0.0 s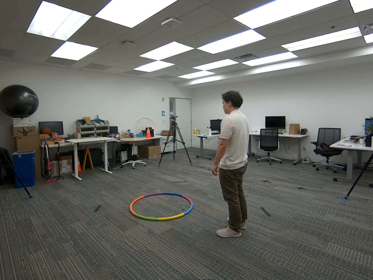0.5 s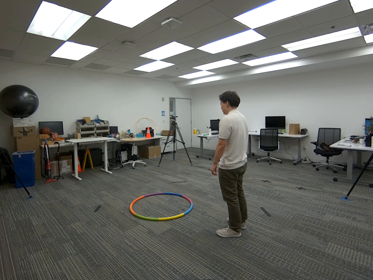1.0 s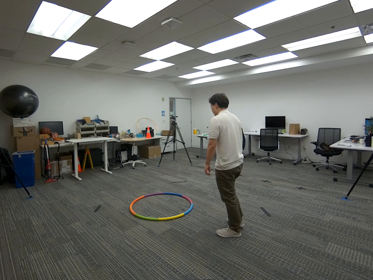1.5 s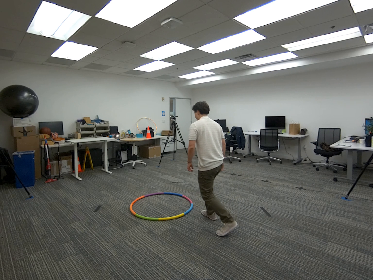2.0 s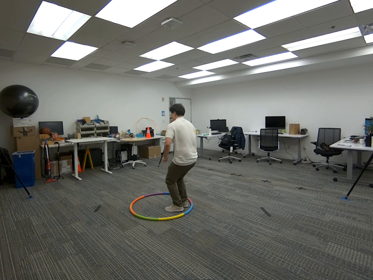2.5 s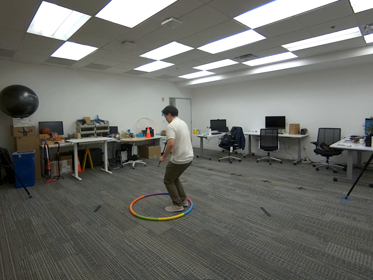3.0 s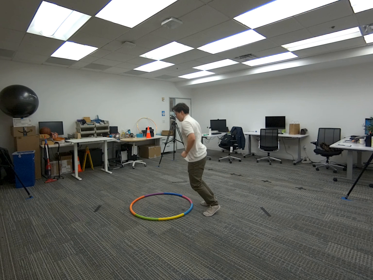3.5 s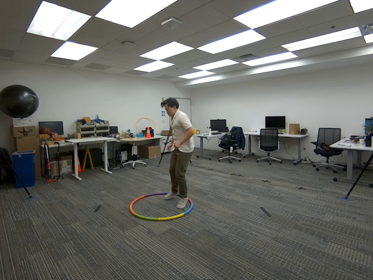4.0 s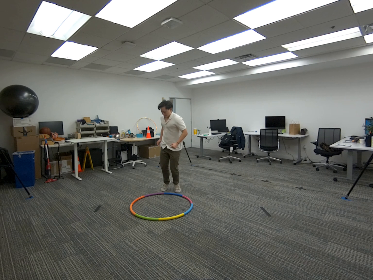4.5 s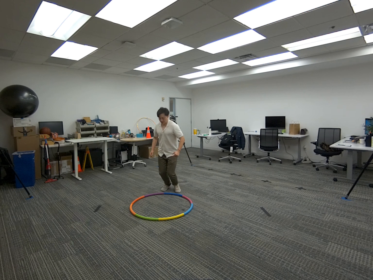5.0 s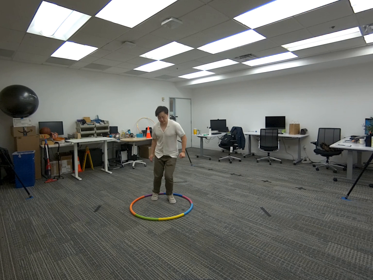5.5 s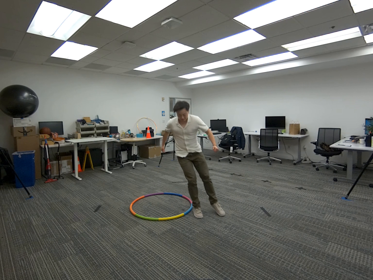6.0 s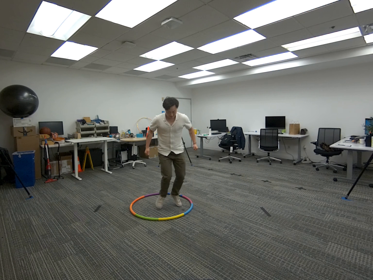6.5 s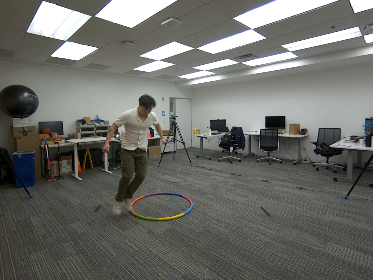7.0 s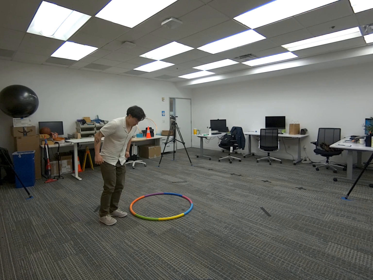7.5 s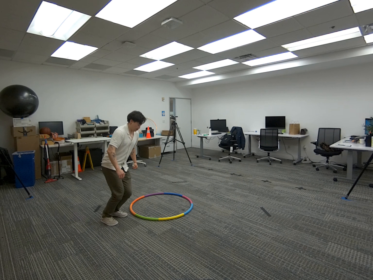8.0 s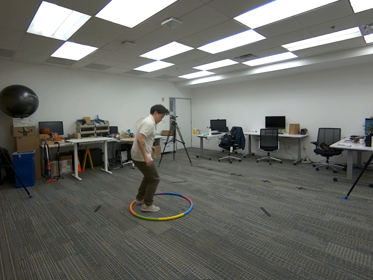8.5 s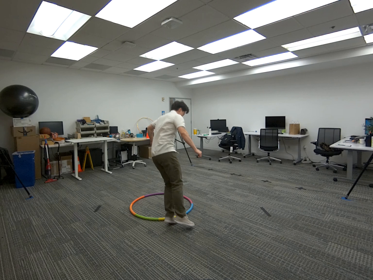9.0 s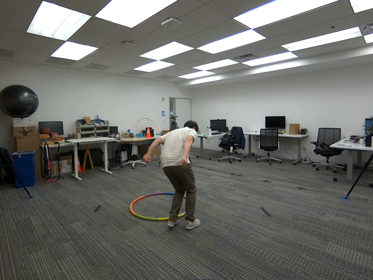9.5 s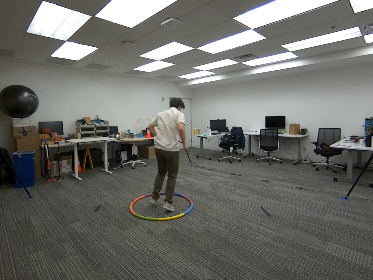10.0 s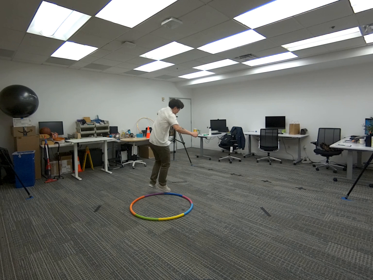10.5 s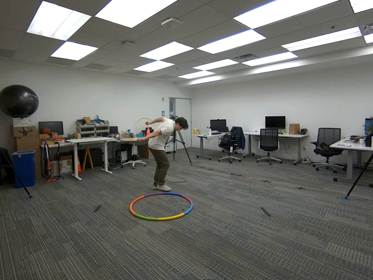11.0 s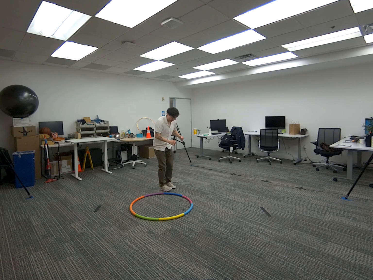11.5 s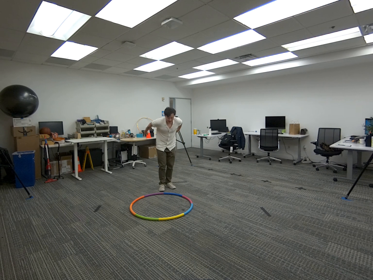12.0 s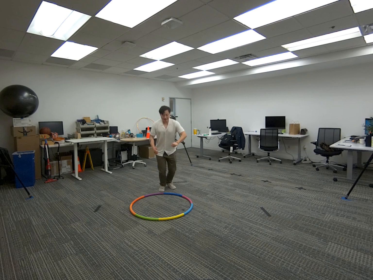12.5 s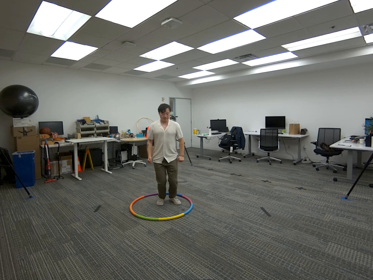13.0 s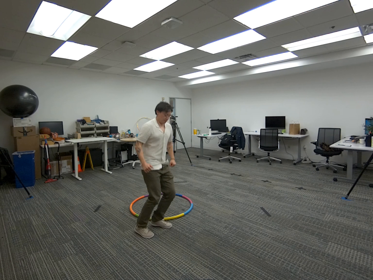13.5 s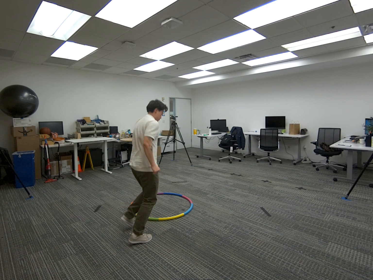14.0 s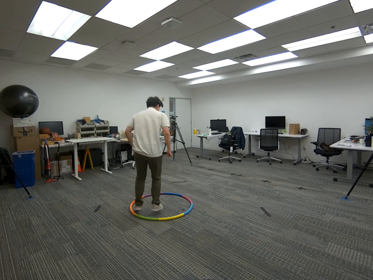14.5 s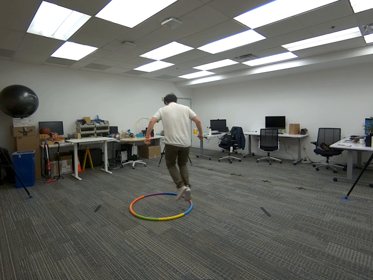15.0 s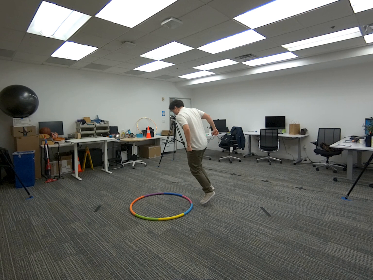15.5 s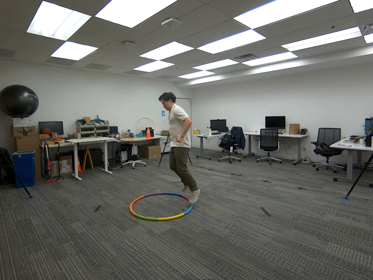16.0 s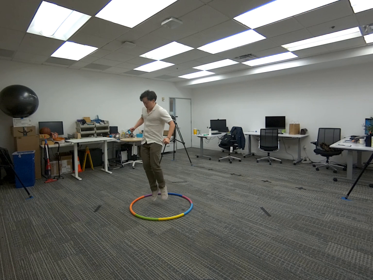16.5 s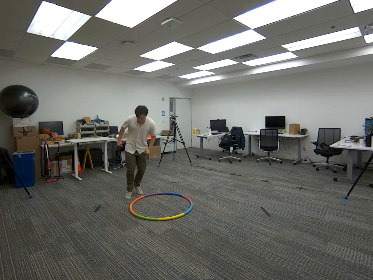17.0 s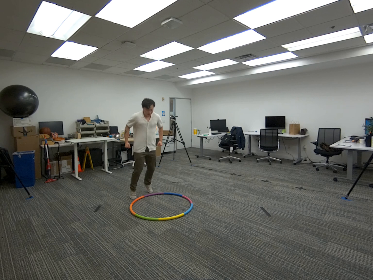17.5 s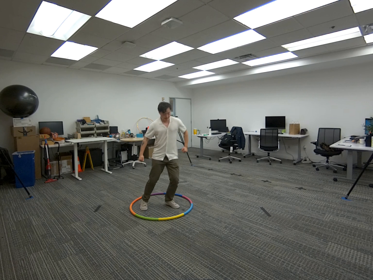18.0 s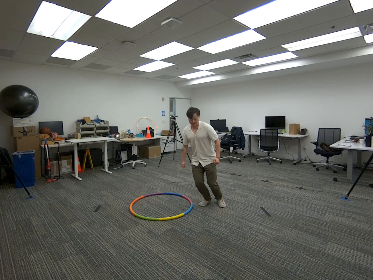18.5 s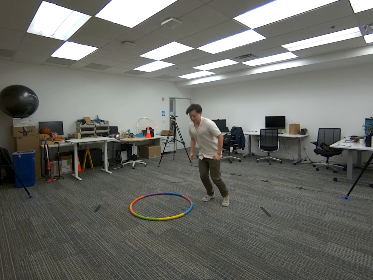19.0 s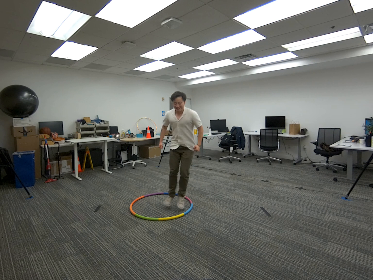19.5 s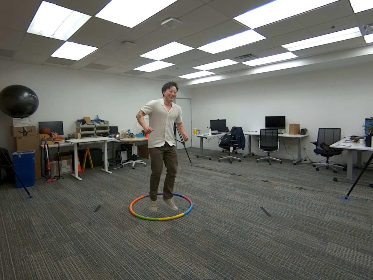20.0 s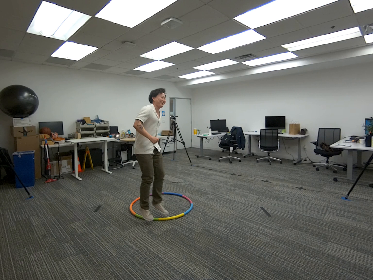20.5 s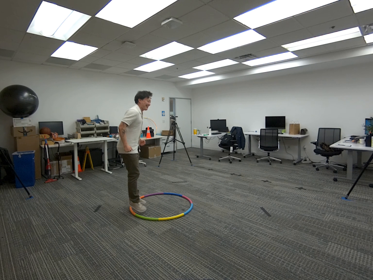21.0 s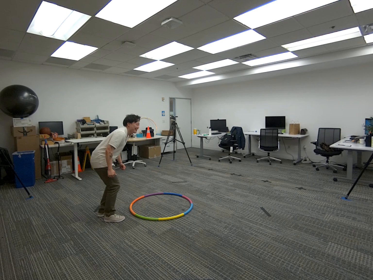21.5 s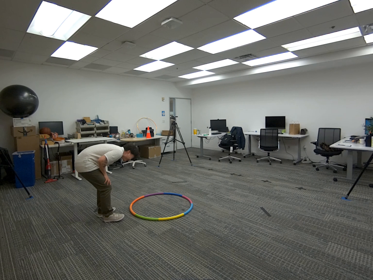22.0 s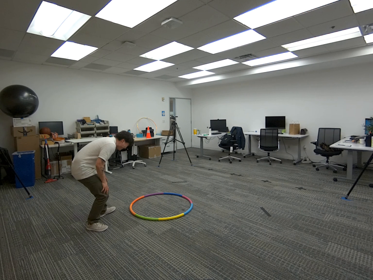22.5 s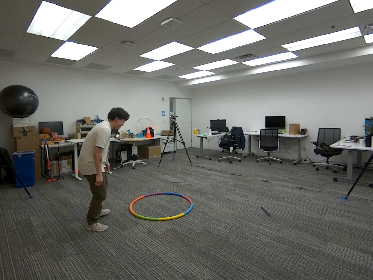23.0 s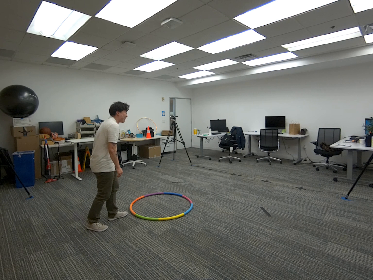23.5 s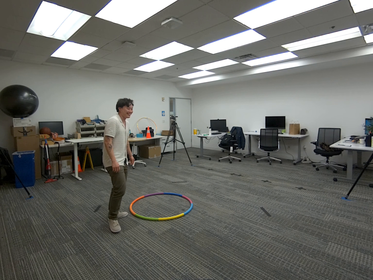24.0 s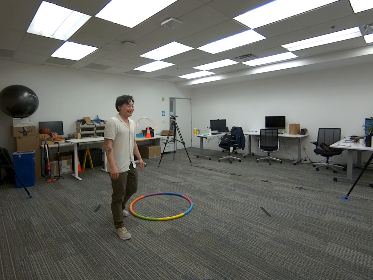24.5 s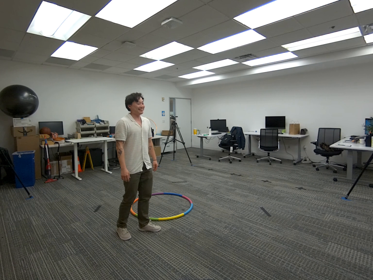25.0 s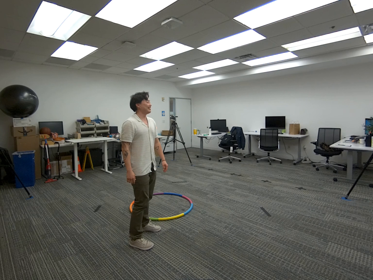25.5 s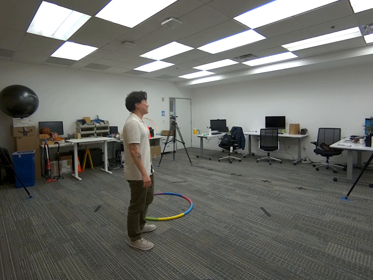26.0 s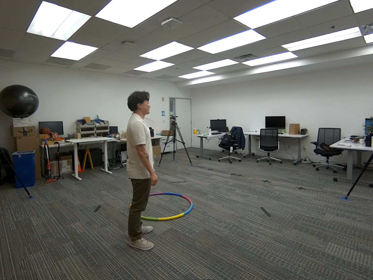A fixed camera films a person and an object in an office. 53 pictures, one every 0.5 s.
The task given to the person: Walk over to the hula hoop on the floor. Using both feet jump inside the hula hoop, and then jump out of the hula hoop. Repeat until done.
